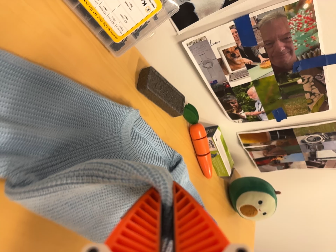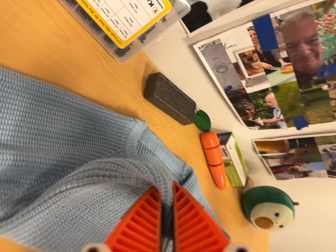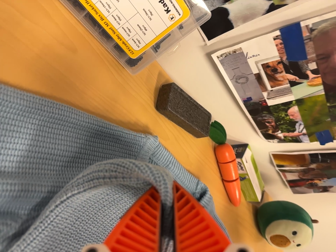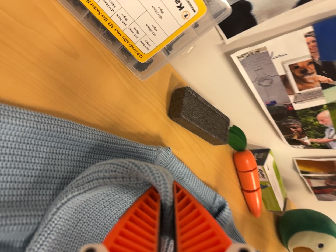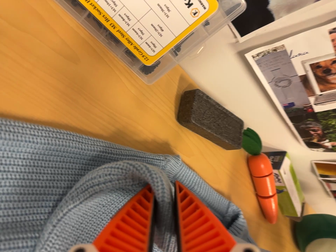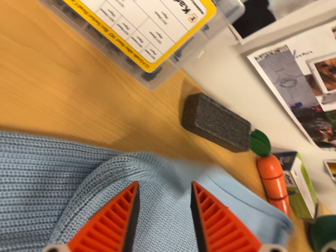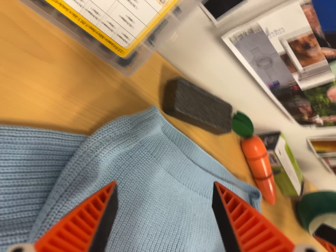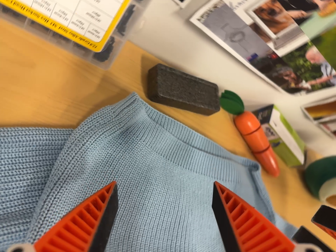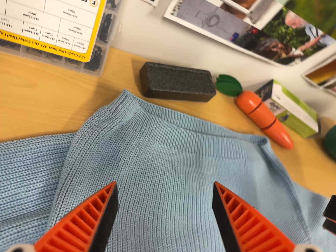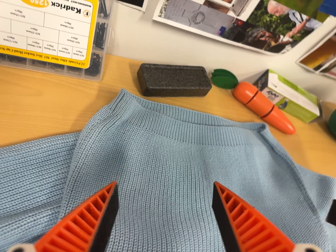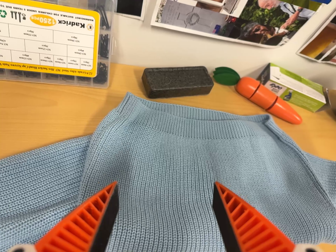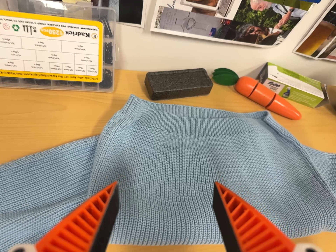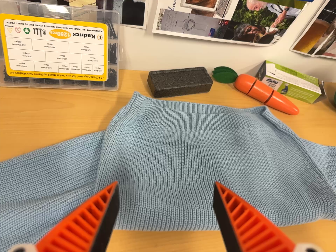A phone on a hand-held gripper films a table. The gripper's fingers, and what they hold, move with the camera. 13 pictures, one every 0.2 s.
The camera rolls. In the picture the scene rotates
counterclockwise.
0.0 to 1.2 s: The camera swings to its left by about 10 degrees, and the scene slides to the right. It travels forward and toward the top of its view, about 14 cm, so what stands in front looms larger.
1.2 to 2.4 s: The camera pans to its left by about 20 degrees. It travels toward the bottom of its view, to its right and backward, about 20 cm. Its aim tips toward the top of its view by about 10 degrees. It rolls about its line of sight by about 35 degrees, and the scene rotates counterclockwise.
The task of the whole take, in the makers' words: fold up.
The film runs forward here.
